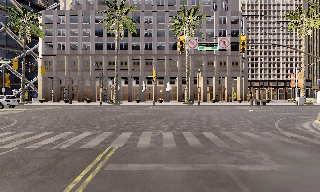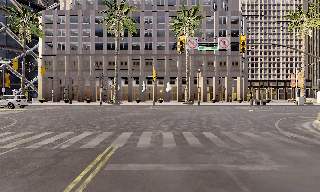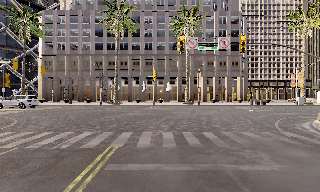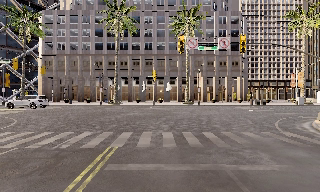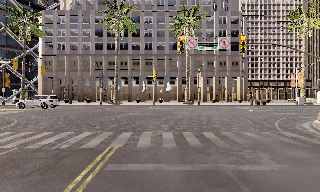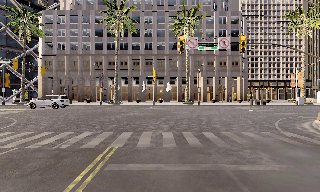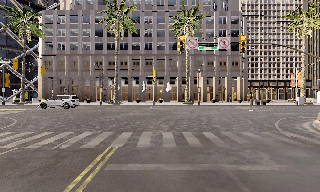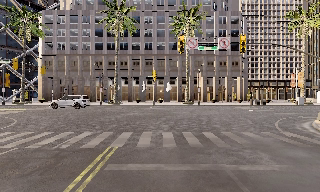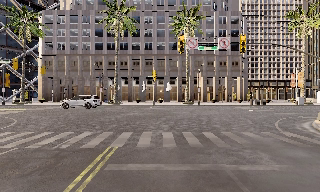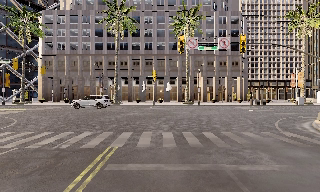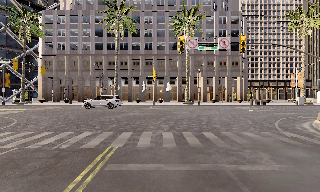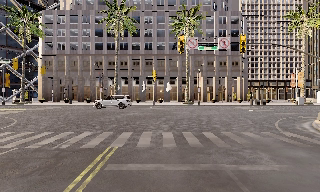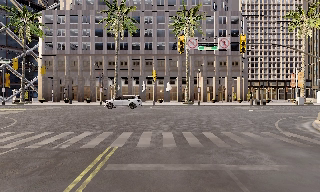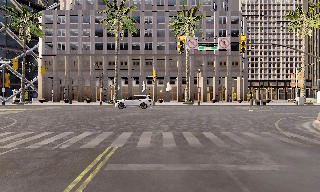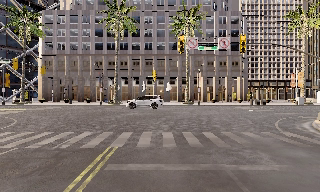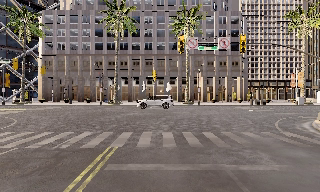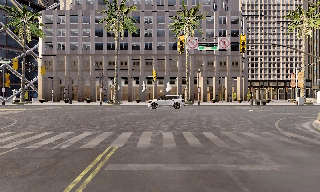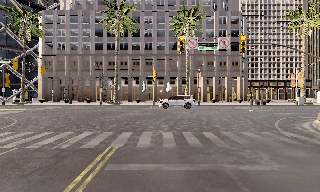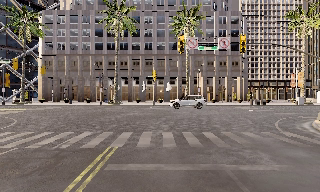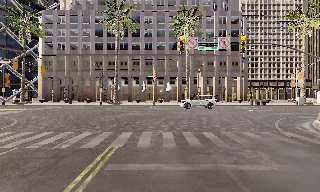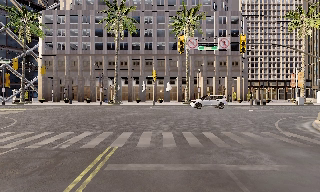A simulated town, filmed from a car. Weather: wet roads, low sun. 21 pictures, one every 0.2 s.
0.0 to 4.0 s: The camera keeps its place and its aim.
The film runs backward here.
